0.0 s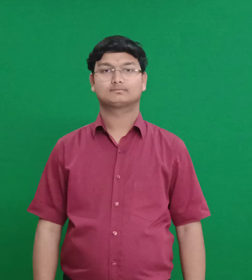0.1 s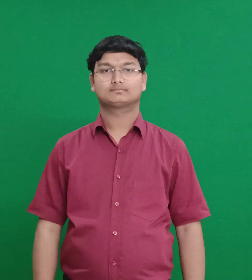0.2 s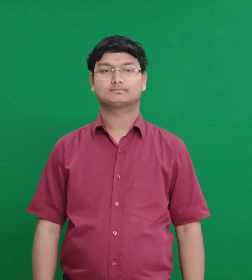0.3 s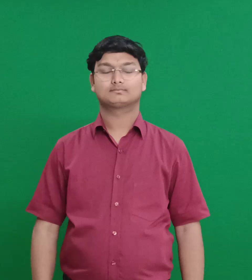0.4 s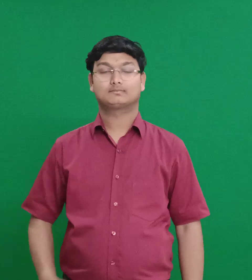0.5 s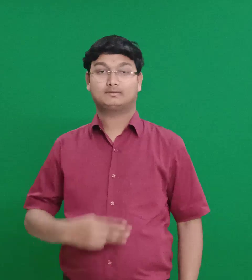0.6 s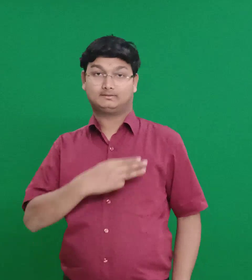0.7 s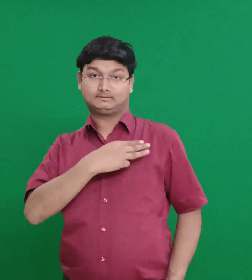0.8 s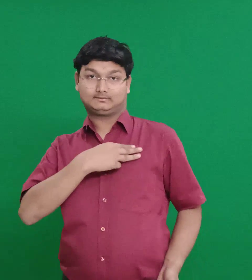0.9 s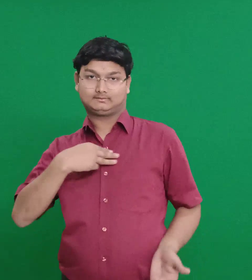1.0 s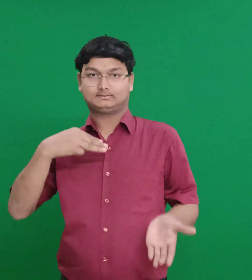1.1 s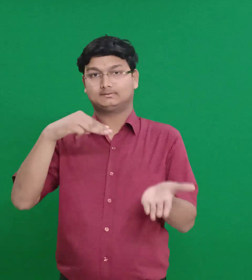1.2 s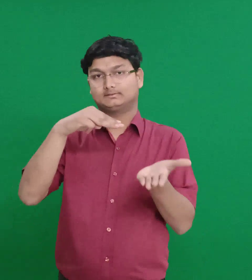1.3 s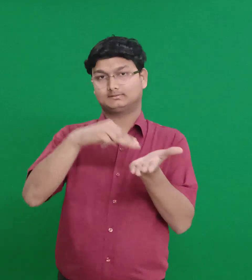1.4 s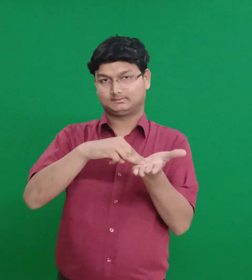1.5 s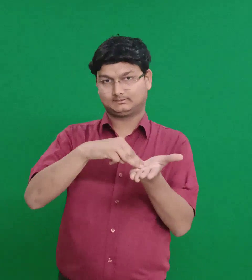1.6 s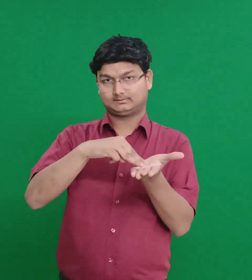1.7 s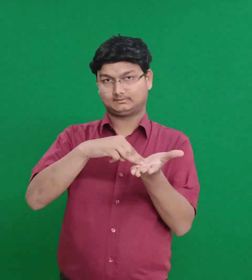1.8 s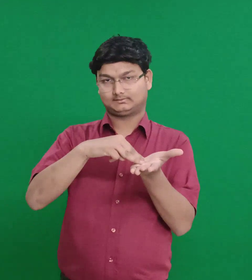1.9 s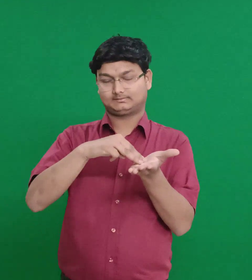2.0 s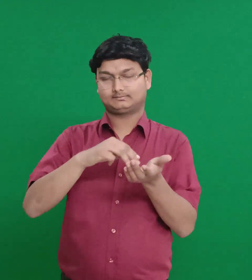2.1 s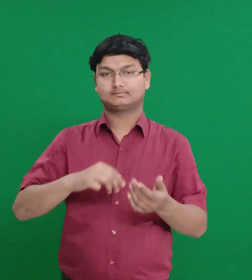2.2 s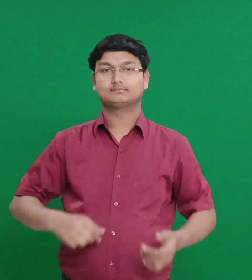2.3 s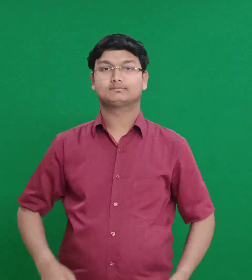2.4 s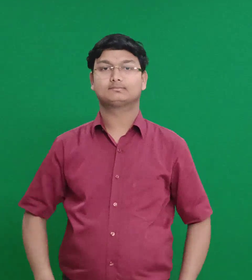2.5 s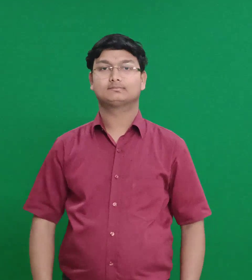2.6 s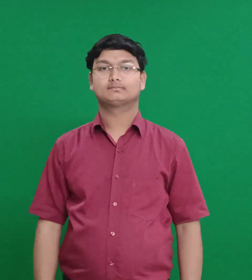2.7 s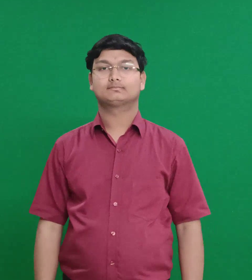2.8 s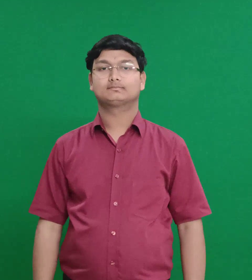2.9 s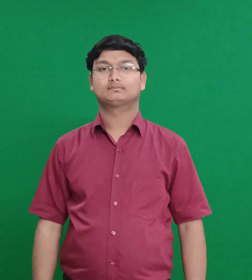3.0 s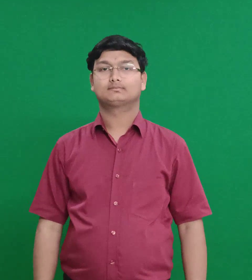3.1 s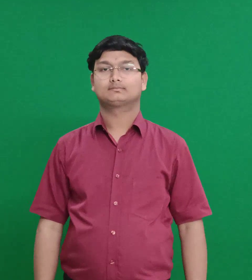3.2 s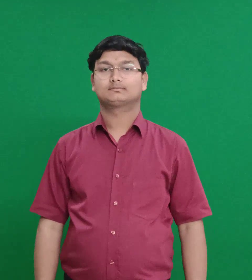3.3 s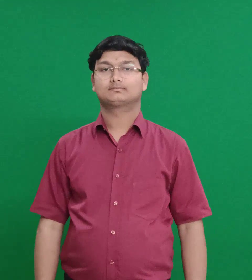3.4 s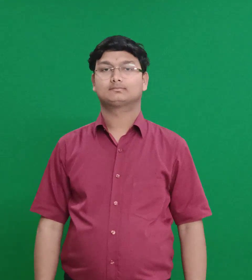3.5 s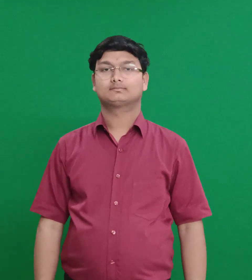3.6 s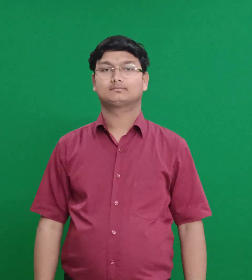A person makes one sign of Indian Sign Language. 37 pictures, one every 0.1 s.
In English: rehum
